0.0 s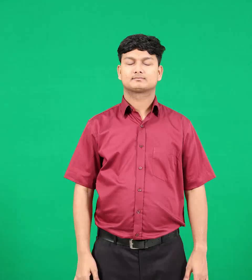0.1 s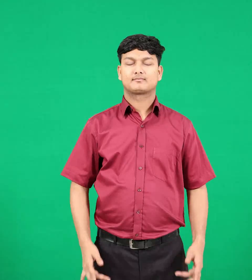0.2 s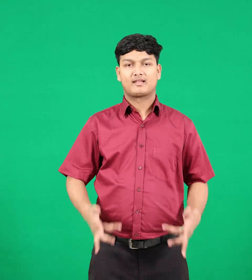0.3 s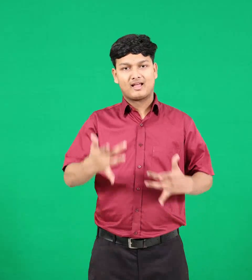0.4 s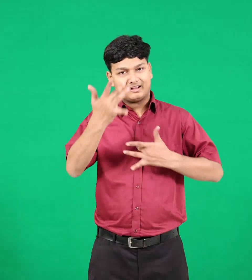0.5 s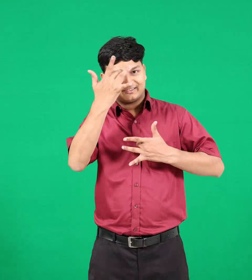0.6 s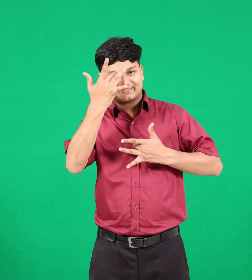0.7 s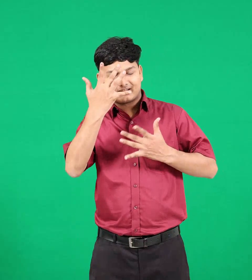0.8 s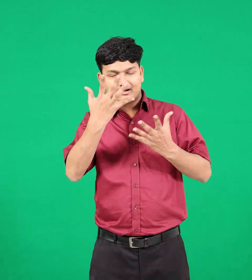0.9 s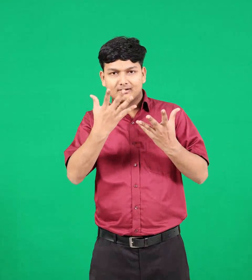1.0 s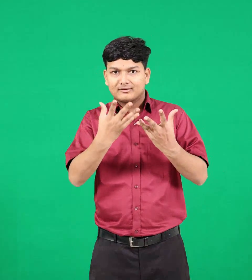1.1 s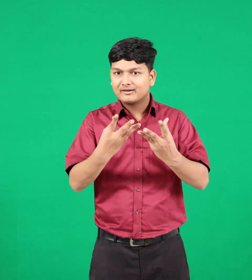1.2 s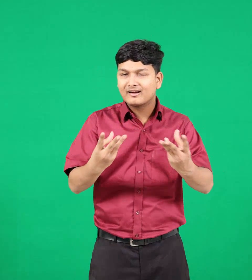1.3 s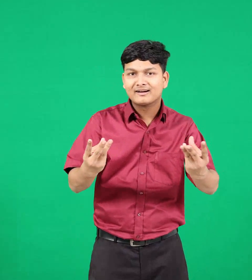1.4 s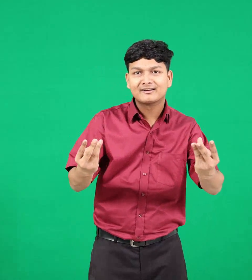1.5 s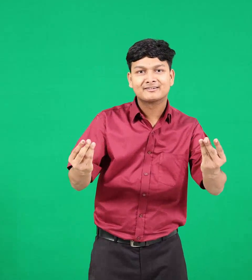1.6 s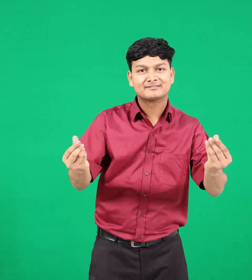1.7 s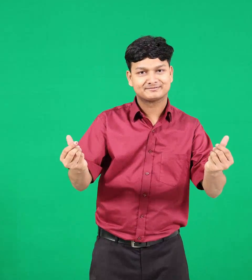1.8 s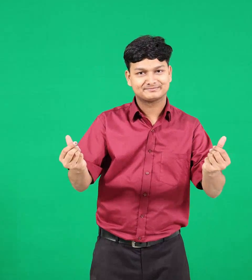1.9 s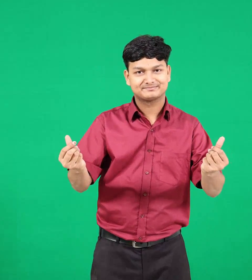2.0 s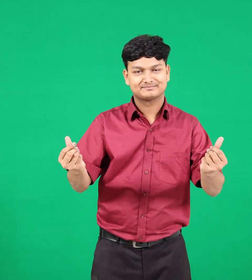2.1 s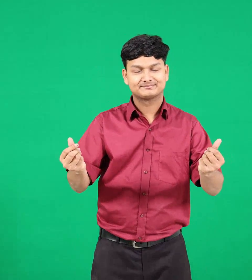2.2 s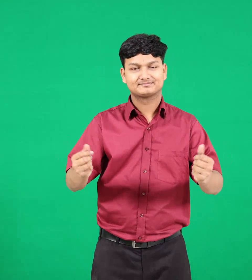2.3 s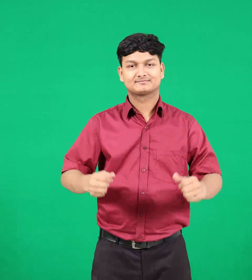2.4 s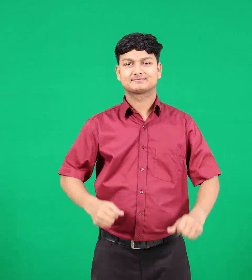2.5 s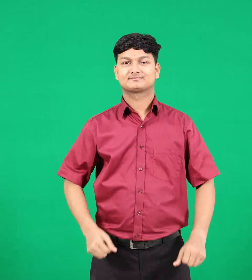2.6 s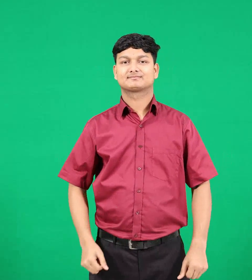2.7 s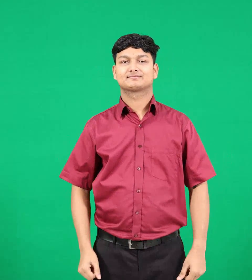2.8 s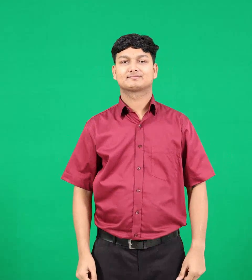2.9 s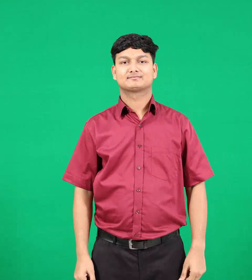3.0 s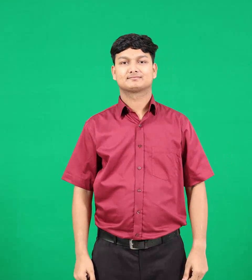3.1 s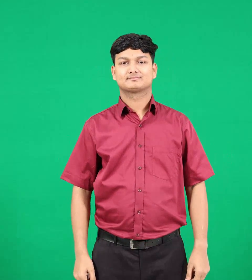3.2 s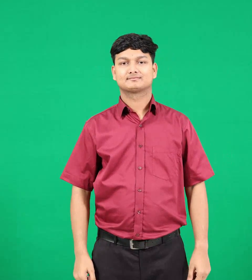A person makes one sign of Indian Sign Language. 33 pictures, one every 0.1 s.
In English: cure
